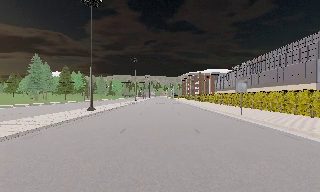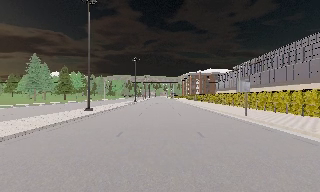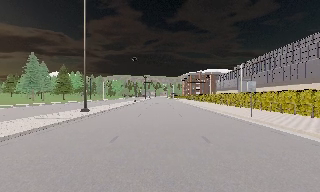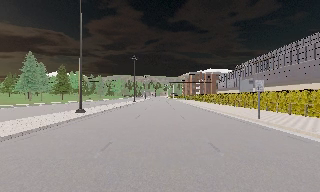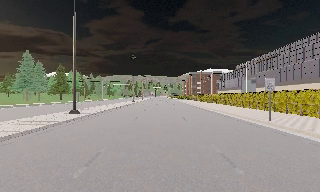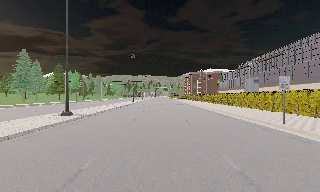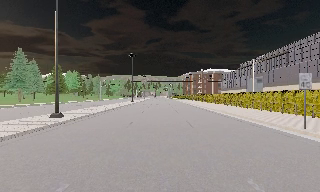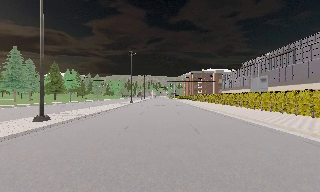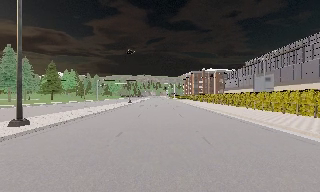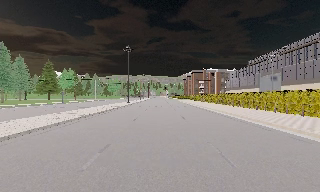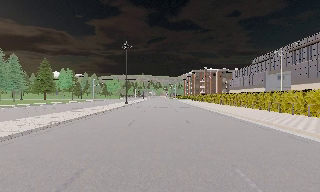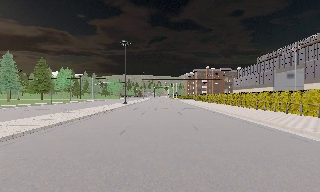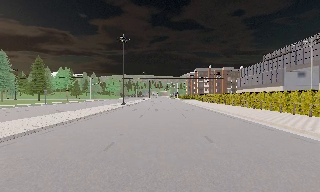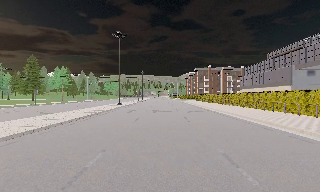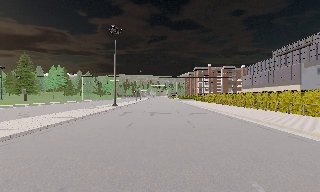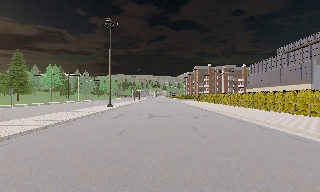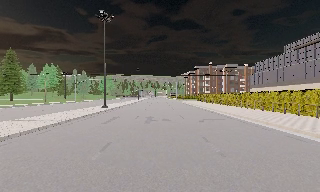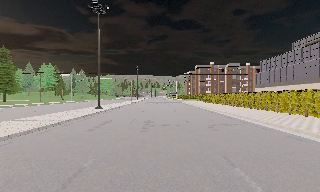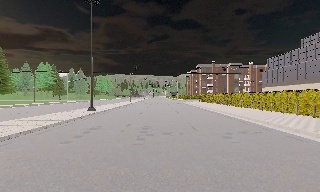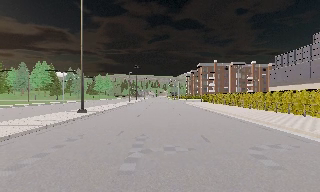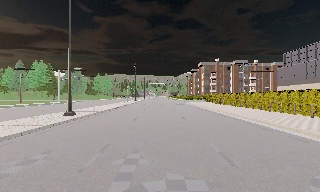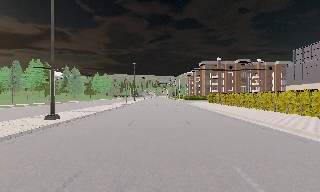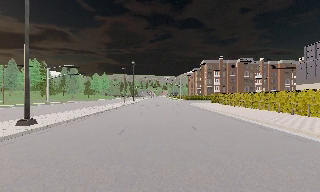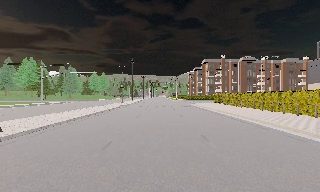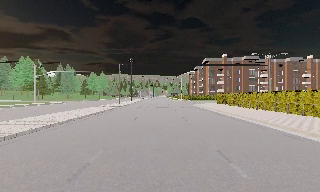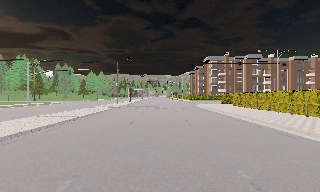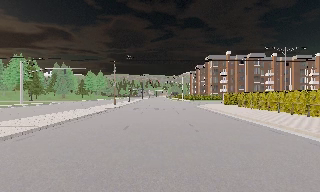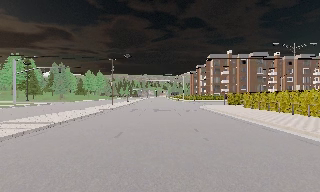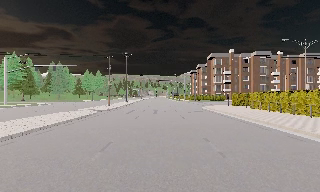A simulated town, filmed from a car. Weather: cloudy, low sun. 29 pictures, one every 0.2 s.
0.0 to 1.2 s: The camera travels forward, about 6 m, so what stands in front looms larger. It gains speed.
1.2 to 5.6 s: The camera travels forward, about 40 m, so what stands in front looms larger.
The film runs forward here.
